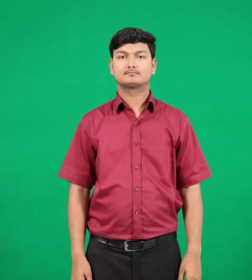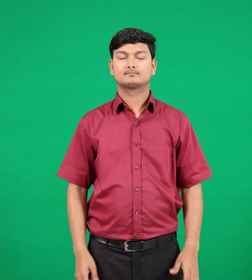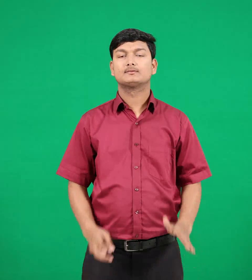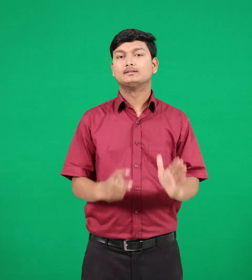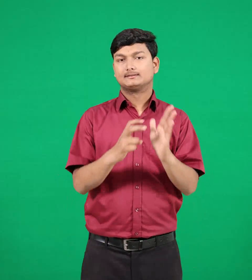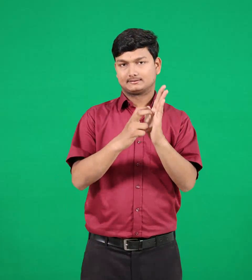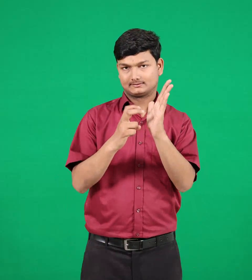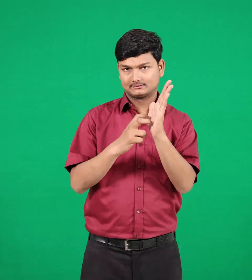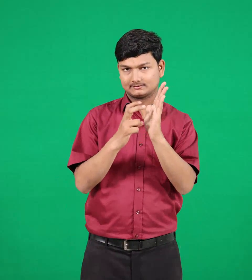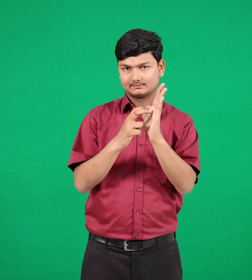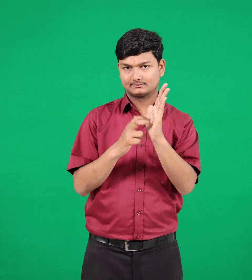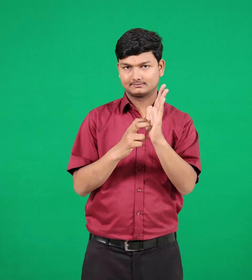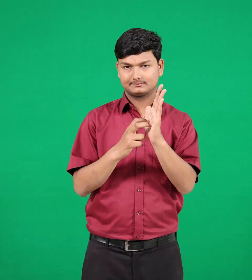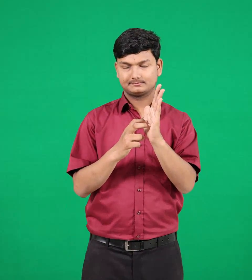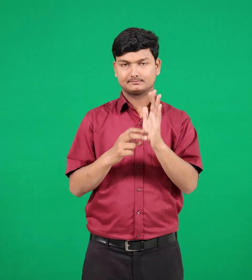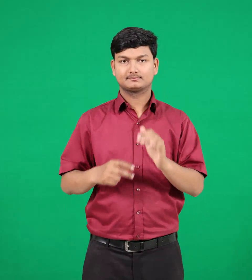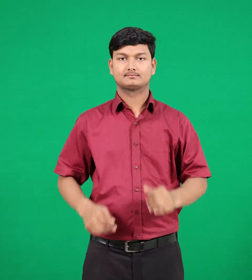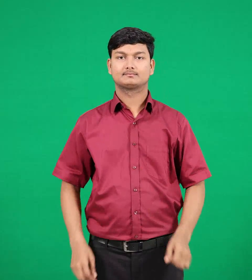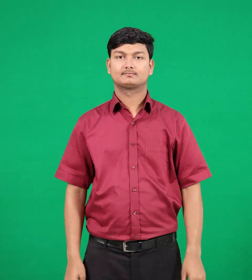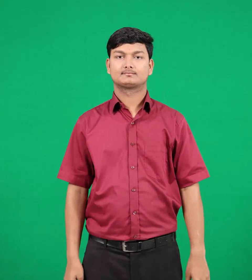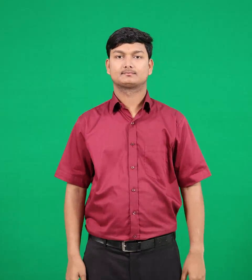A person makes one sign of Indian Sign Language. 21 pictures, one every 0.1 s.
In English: verse
